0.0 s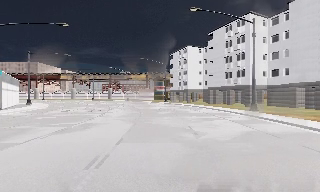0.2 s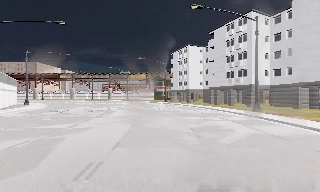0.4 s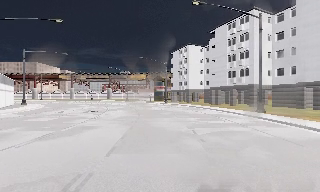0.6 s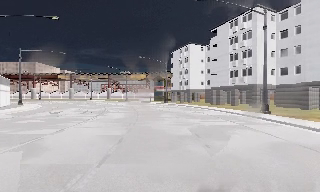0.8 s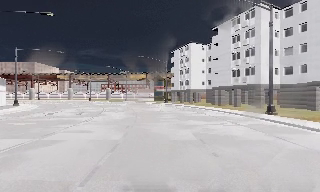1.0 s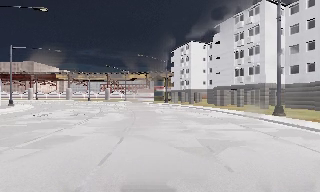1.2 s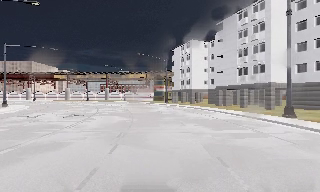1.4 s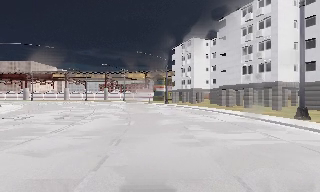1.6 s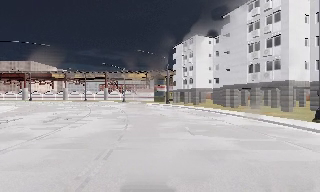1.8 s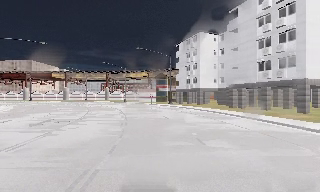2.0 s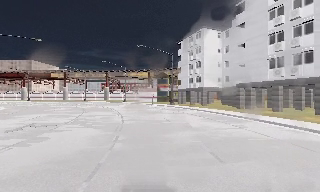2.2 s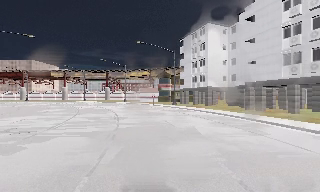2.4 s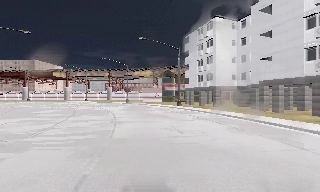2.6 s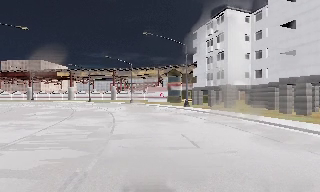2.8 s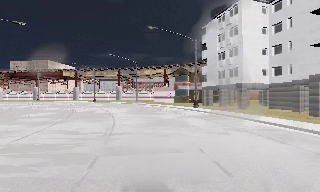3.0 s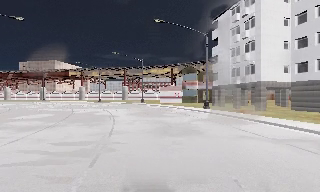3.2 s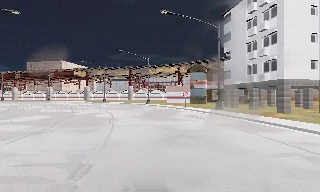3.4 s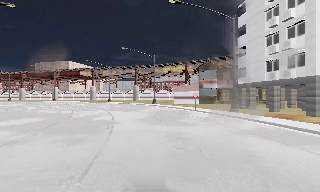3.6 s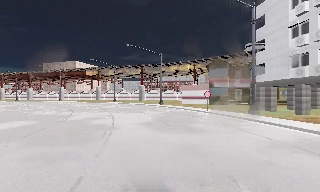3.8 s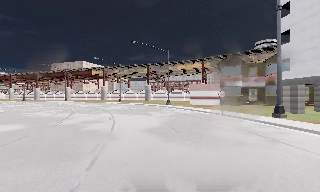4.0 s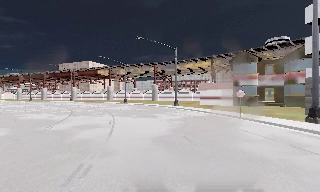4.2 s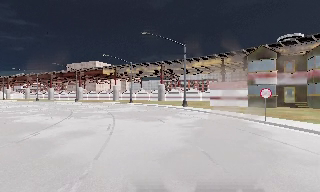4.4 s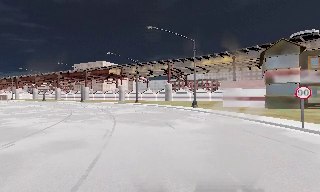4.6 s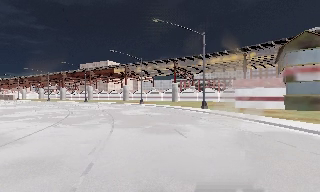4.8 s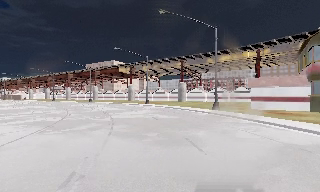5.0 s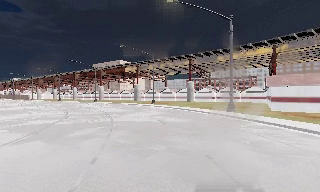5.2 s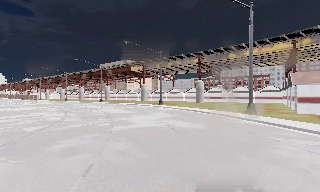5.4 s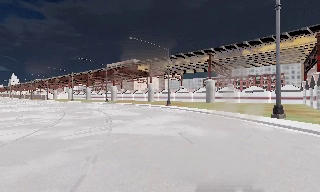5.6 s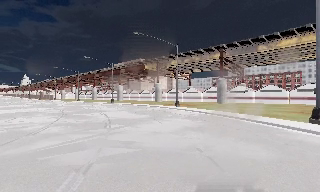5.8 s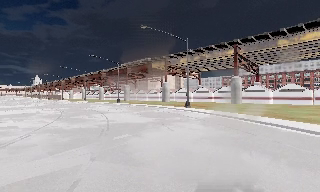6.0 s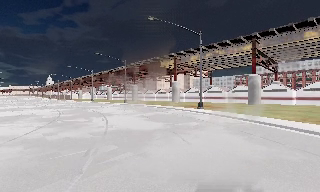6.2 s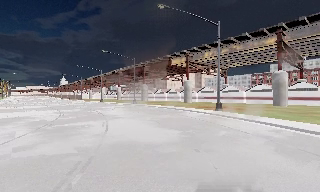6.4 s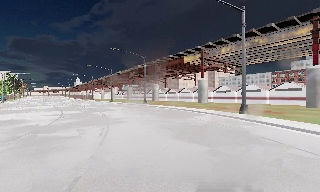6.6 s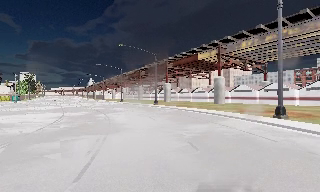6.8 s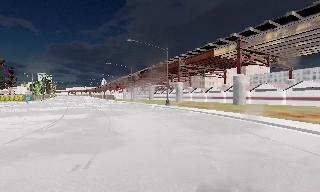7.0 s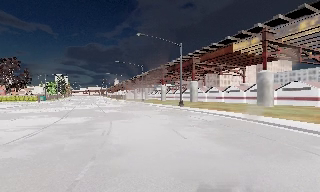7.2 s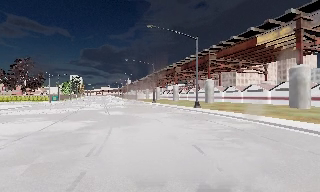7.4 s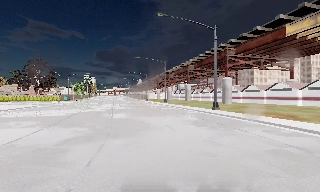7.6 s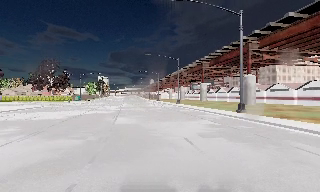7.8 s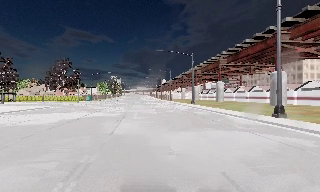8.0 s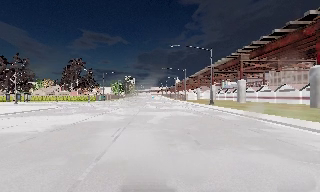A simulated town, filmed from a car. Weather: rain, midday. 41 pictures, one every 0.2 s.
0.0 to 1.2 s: The camera travels forward, about 5 m, so what stands in front looms larger. It gains speed.
1.2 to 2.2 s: The camera travels forward, about 8 m, so what stands in front looms larger.
2.2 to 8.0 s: The camera swings to its left by about 85 degrees, and the scene slides to the right. It travels forward, about 65 m.
The film runs forward here.
